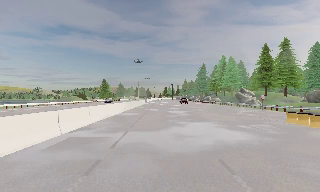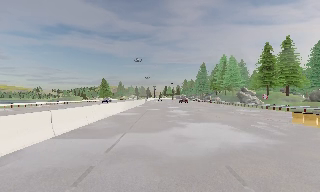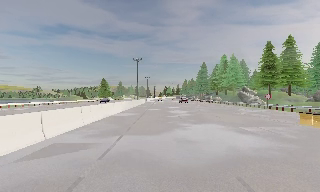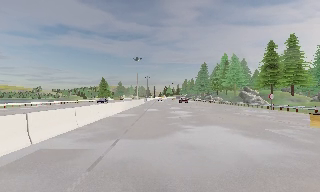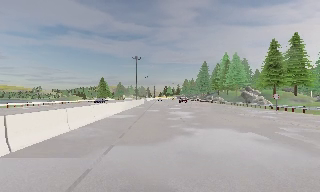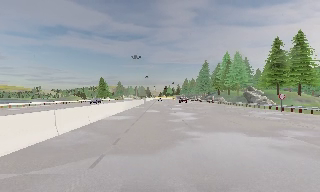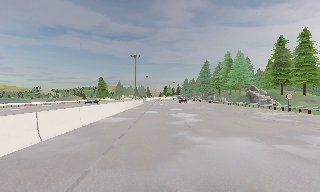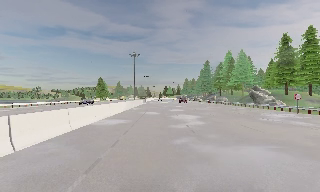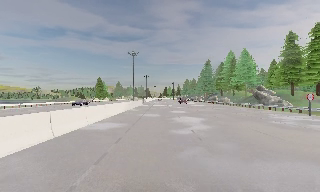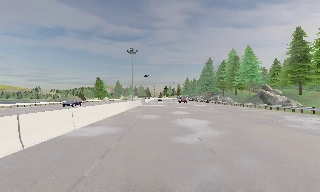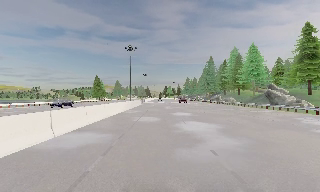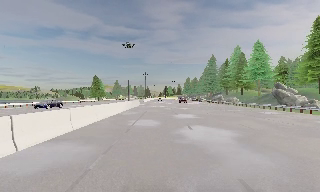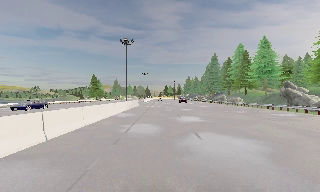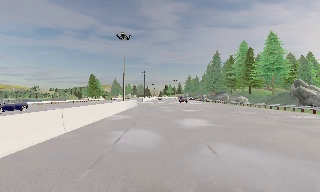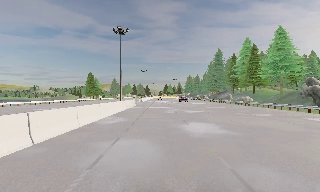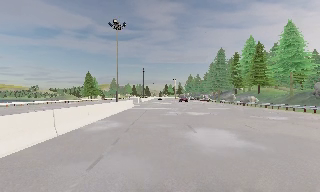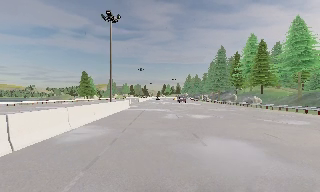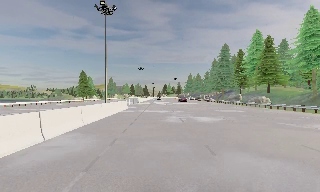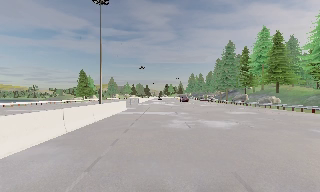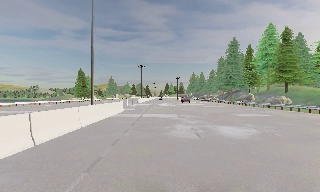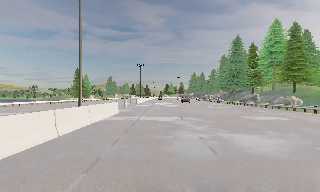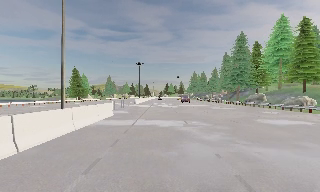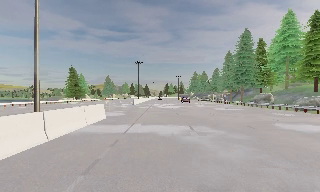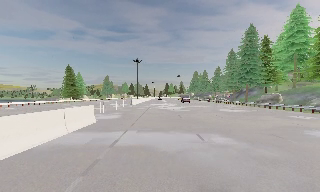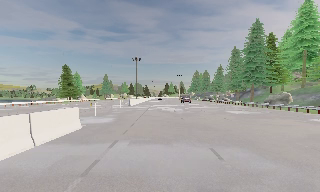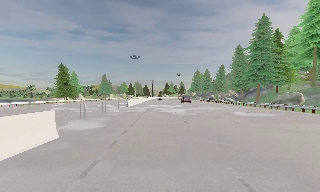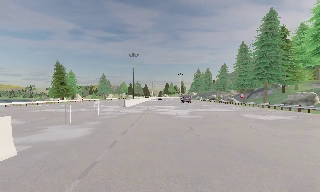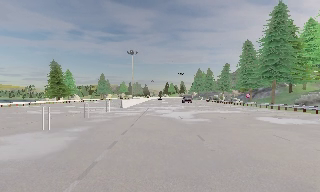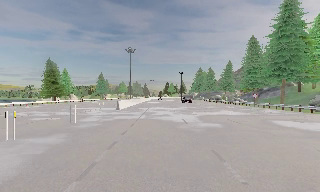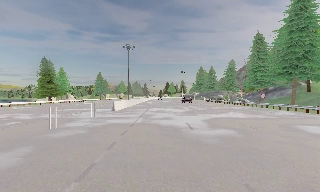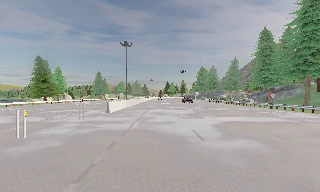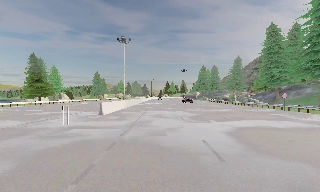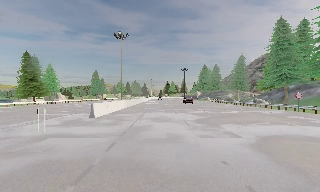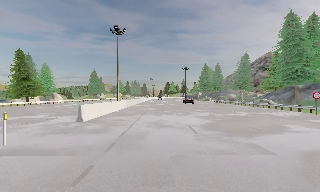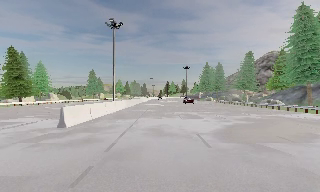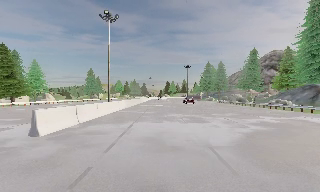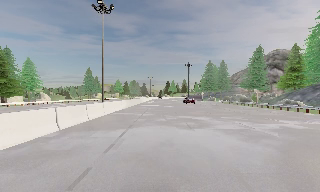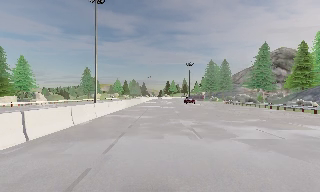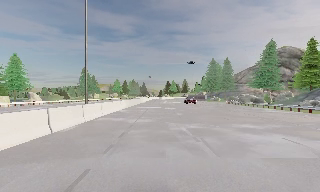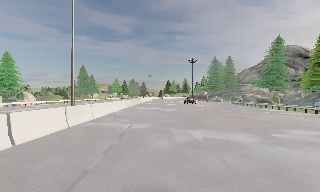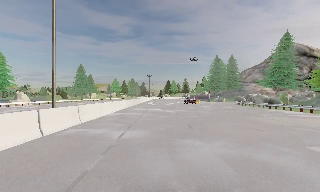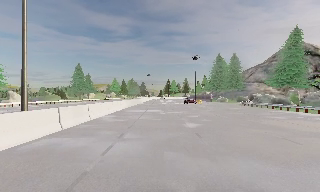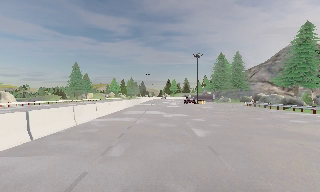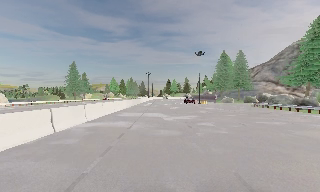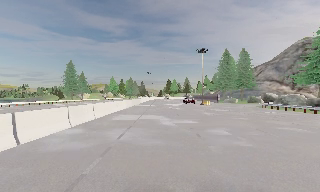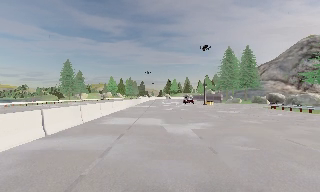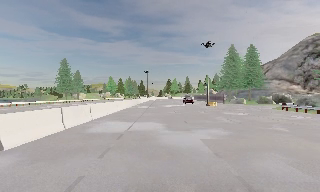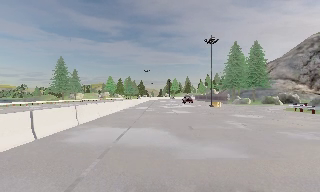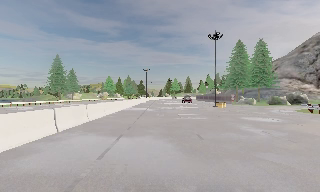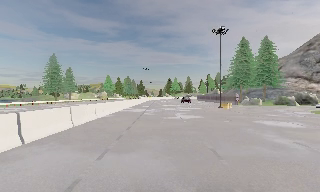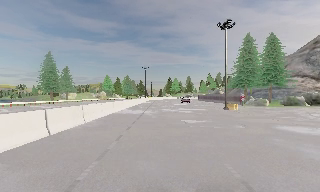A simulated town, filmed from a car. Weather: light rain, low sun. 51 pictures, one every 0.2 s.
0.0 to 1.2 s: The camera travels forward, about 5 m, so what stands in front looms larger. It gains speed.
1.2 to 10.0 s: The camera travels forward, about 90 m, so what stands in front looms larger.
The film runs forward here.
